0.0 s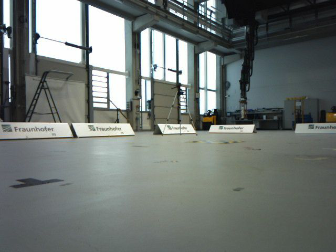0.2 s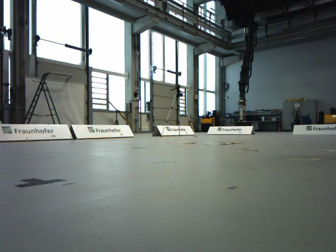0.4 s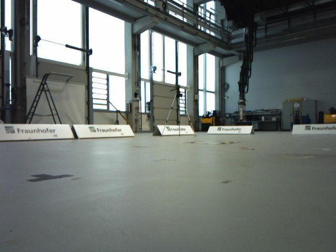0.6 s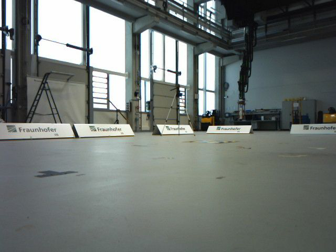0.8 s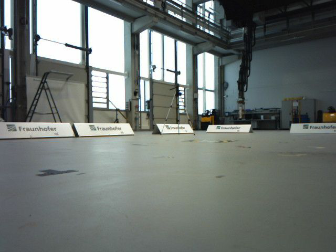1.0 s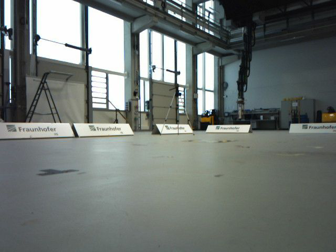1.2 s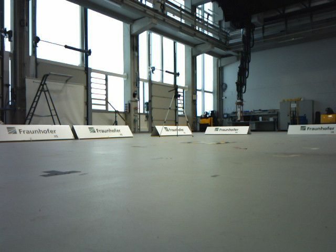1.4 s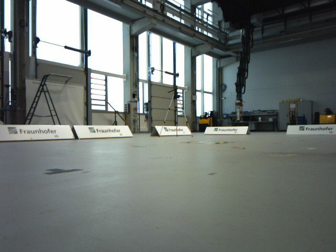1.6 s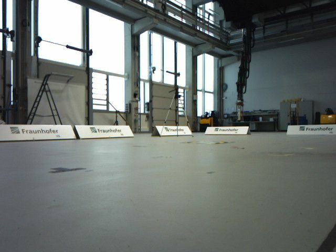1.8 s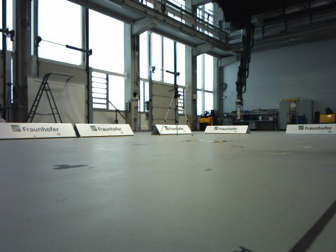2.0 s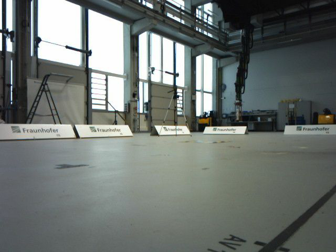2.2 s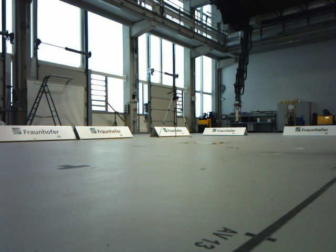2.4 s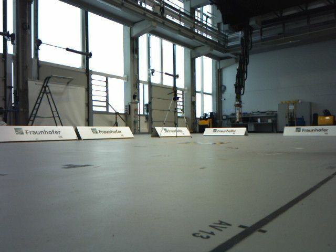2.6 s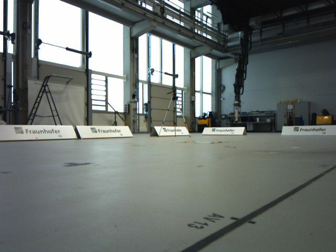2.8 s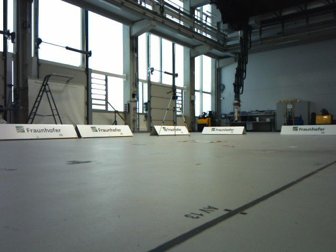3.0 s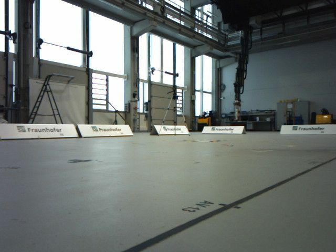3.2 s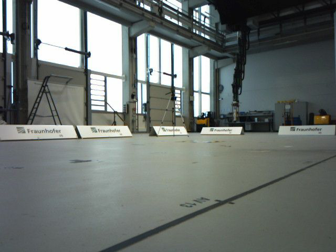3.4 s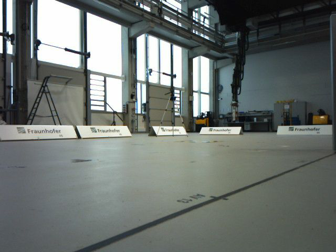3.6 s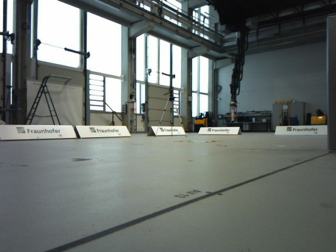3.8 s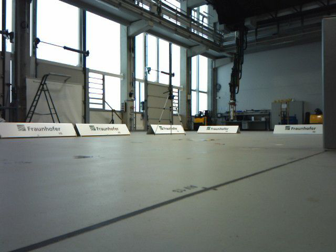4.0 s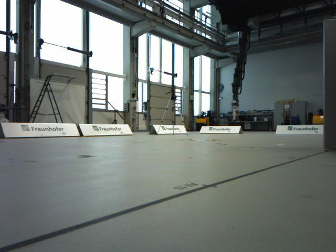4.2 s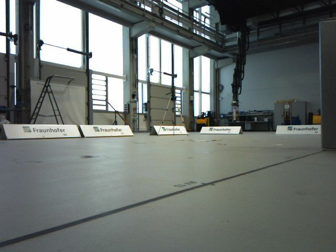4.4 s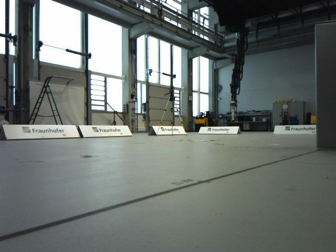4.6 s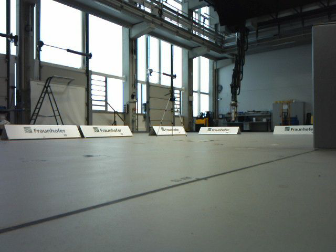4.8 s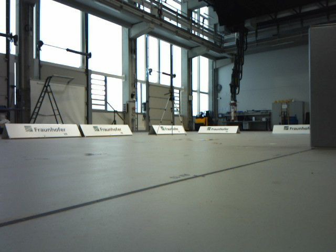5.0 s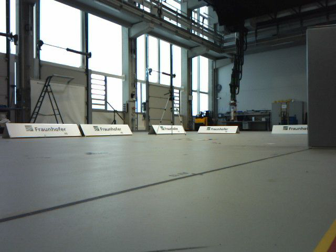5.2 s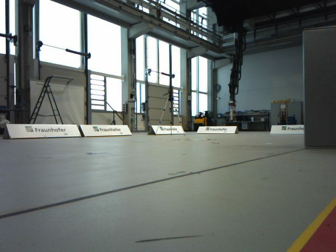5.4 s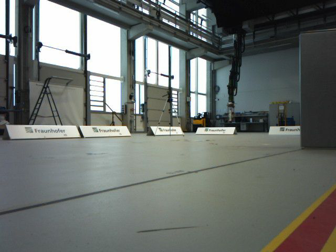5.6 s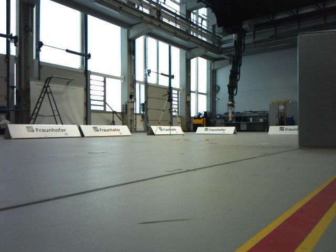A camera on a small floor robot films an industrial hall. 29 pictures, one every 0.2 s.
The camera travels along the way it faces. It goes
backward.
0.0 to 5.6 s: The camera travels backward, about 1.2 m, so what stands in front gets smaller.
The film runs backward here.
